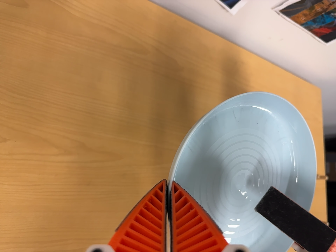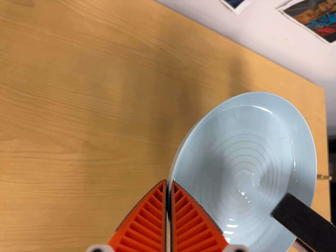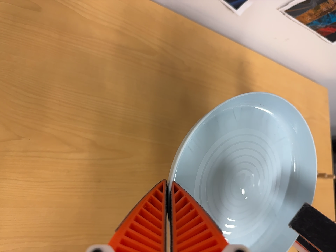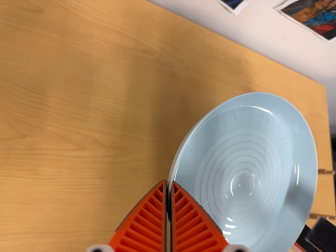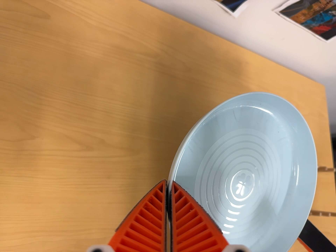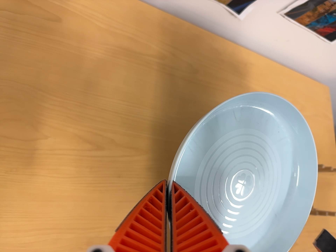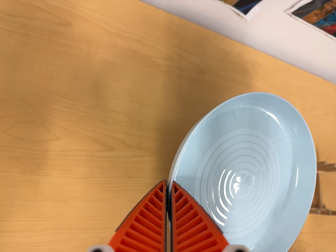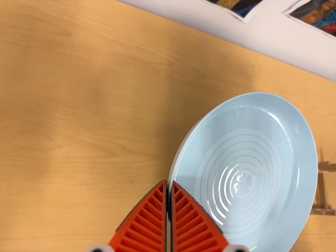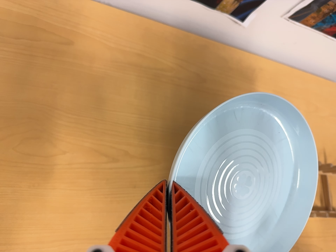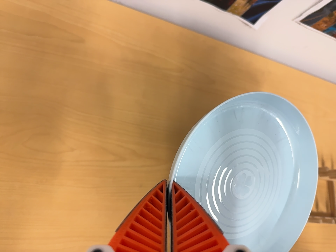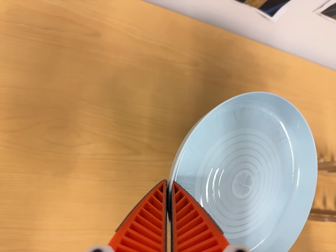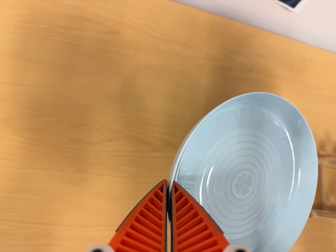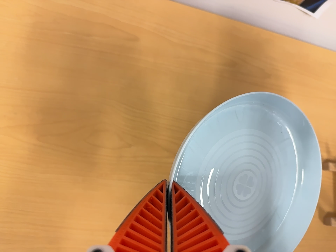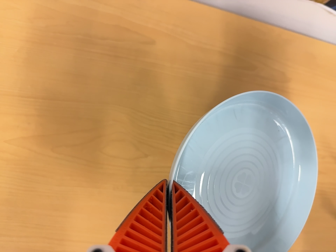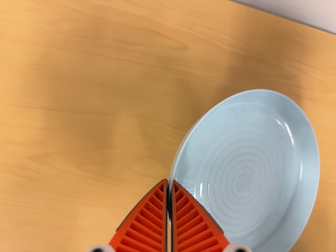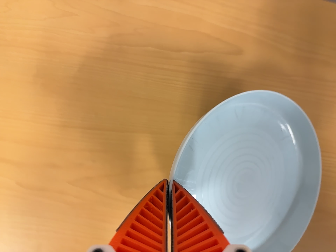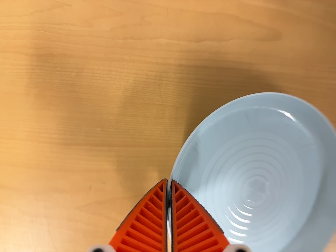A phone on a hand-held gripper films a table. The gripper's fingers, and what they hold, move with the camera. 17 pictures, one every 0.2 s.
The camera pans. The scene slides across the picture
to the right.
0.0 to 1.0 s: The camera shifts only a little, or ends up much as it began.
1.0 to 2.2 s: The camera pans to its left by about 10 degrees.
2.2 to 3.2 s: The camera swings to its left by about 15 degrees, and the scene slides to the right. It travels toward the top of its view, forward and to its left, about 24 cm. Its aim tips toward the bottom of its view by about 15 degrees.
The film runs backward here.
